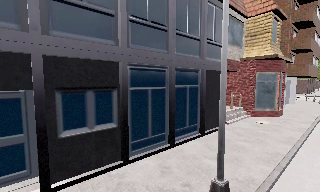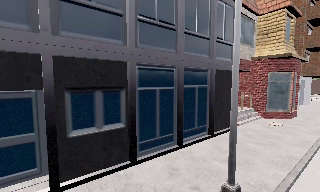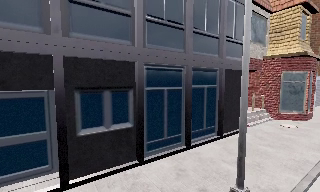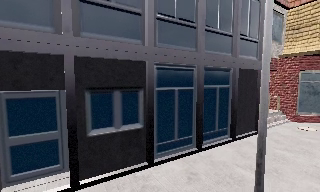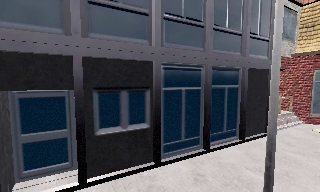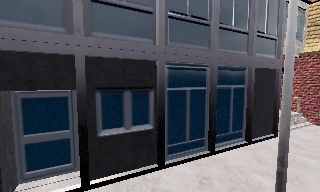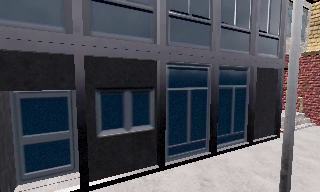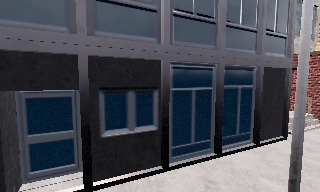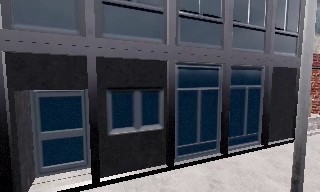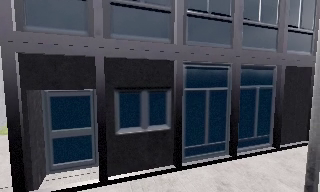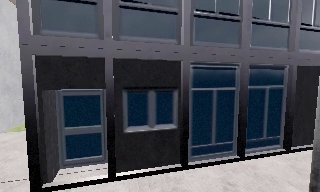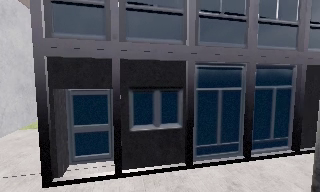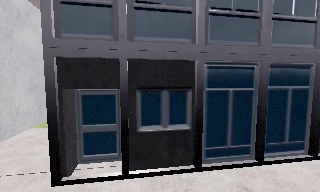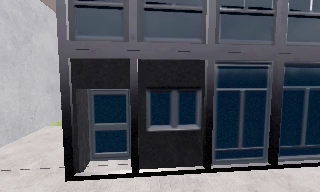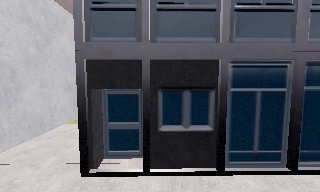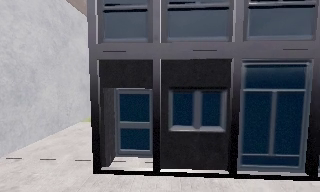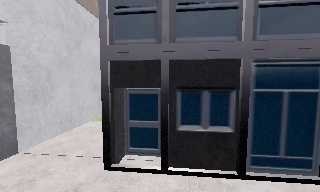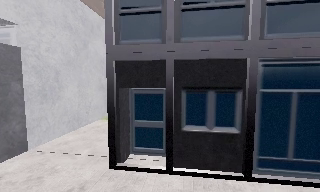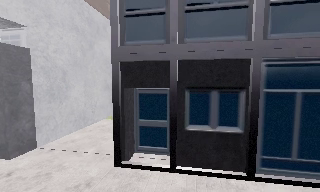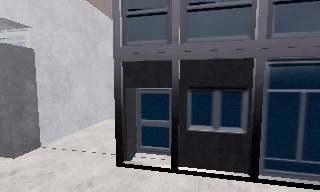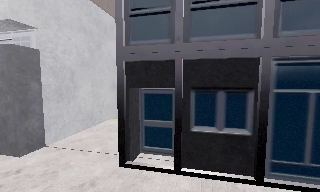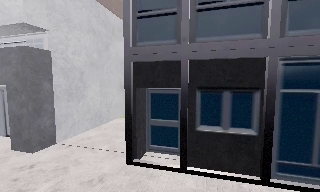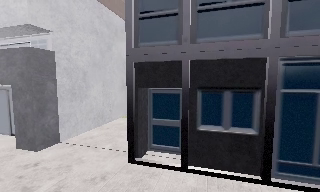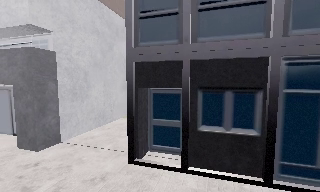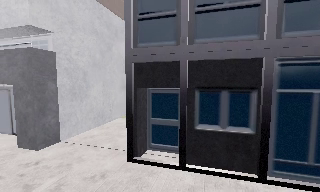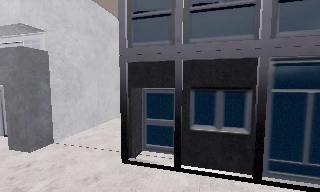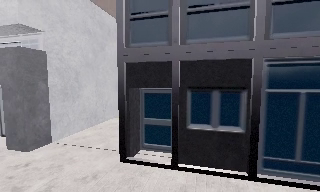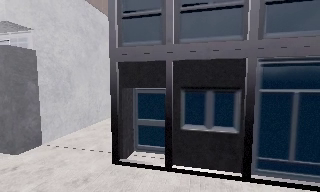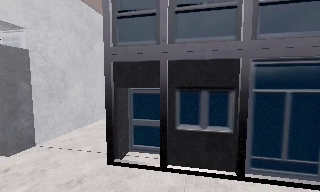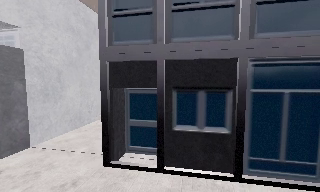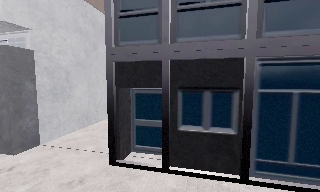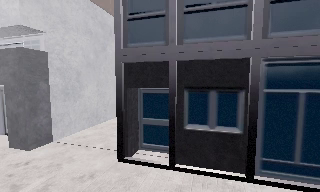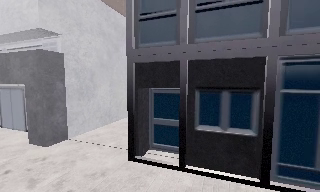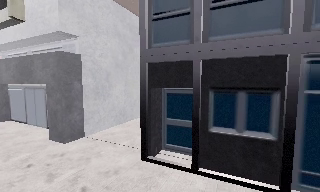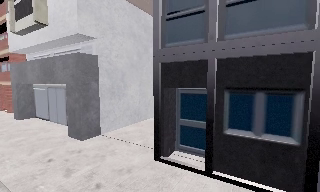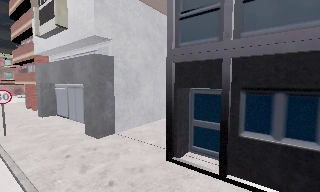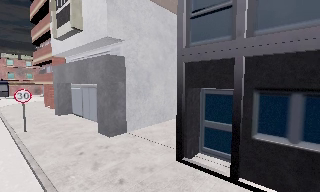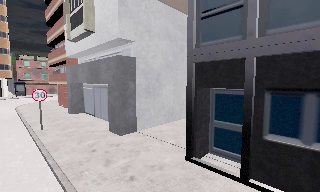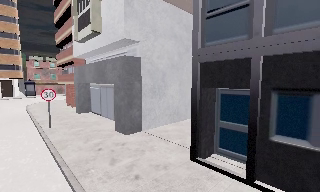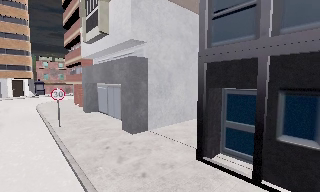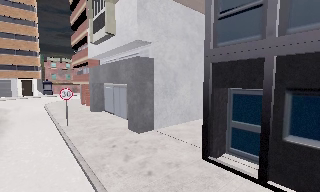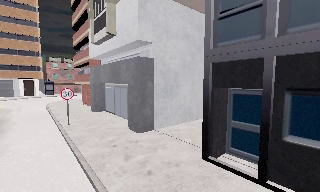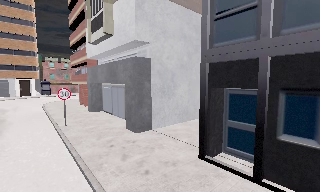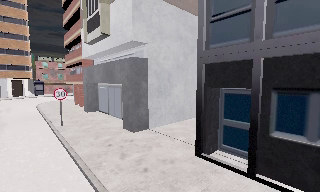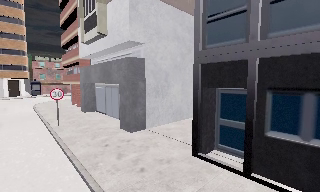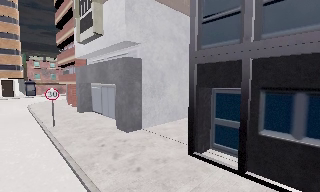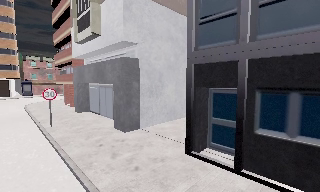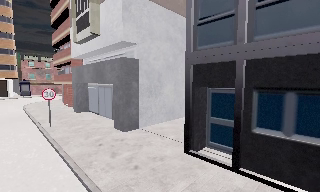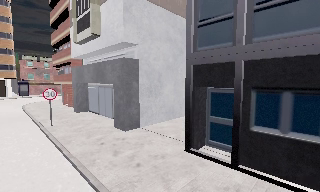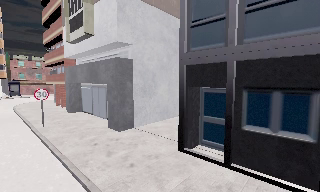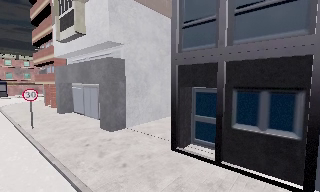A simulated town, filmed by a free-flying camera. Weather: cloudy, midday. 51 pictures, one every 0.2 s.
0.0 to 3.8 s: The camera swings to its left by about 50 degrees, and the scene slides to the right. It travels to its right, about 0.5 m.
3.8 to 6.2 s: The camera shifts only a little, or ends up much as it began.
6.2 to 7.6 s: The scene slides to the right, as the camera pans about 30 degrees to its left.
7.6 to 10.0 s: The camera travels backward, about 0.5 m, so what stands in front gets smaller.
The film runs backward here.
